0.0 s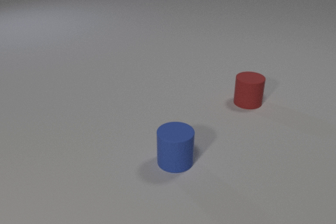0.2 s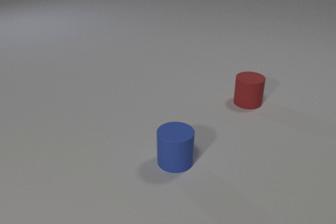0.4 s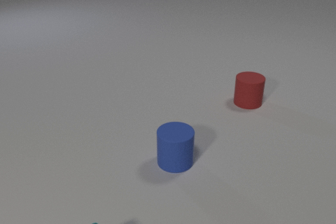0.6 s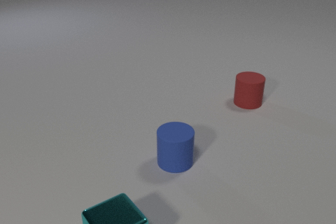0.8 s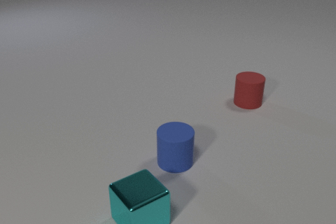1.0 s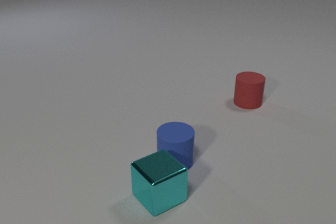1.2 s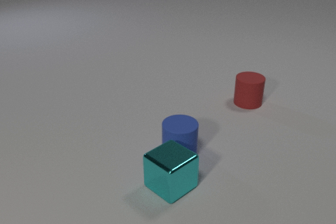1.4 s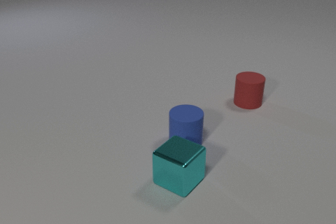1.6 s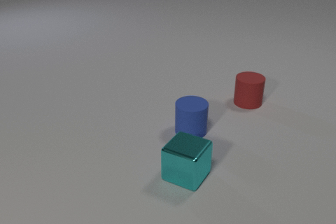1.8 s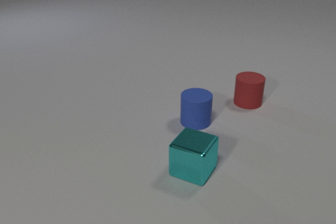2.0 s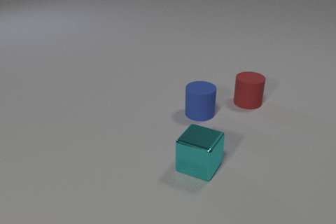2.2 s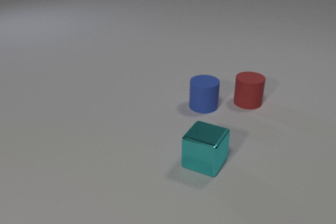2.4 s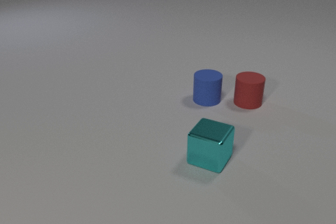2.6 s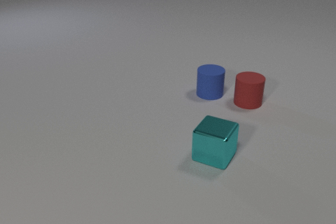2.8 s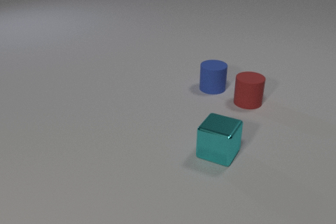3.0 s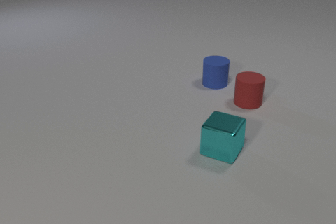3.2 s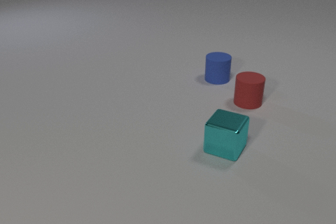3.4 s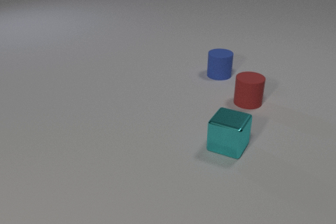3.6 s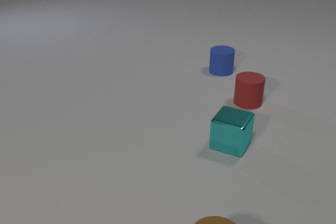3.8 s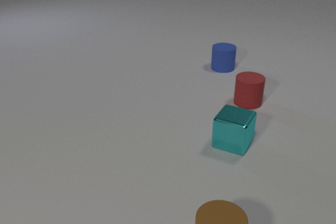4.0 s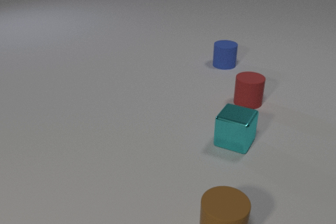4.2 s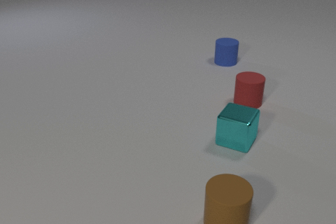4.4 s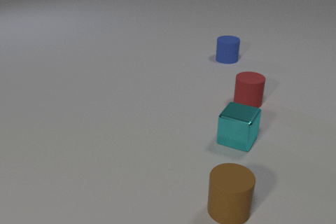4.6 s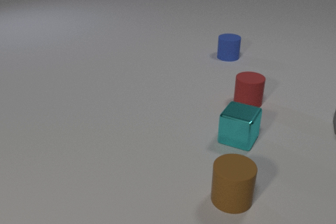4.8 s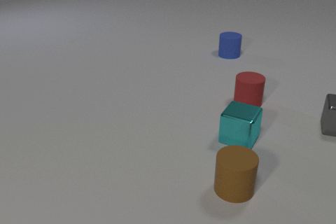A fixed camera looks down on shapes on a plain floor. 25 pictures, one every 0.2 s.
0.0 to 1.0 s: The cyan metal cube comes in at the bottom edge, slides away from the camera and to the right.
1.0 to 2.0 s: The cyan metal cube slides away from the camera and to the right, spins so that its near face slides to the right, counterclockwise seen from above. The blue rubber cylinder slides away from the camera. The cyan metal cube and the blue rubber cylinder collide.
2.0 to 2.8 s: The cyan metal cube slides away from the camera and to the right. The blue rubber cylinder slides away from the camera.
2.8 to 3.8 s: The cyan metal cube slides away from the camera and to the right. The blue rubber cylinder slides away from the camera. The brown rubber cylinder comes in at the bottom edge, slides away from the camera.
3.8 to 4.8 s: The cyan metal cube slides away from the camera. The blue rubber cylinder slides away from the camera. The brown rubber cylinder slides away from the camera. The gray metal cube comes in at the right edge, slides to the left.
How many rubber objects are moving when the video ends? 2.
How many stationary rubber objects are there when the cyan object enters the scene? 2.
What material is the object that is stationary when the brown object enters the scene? rubber.
